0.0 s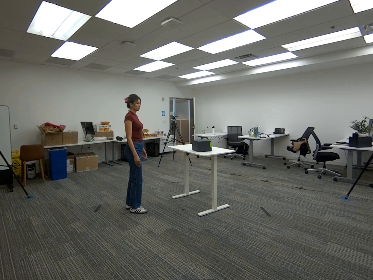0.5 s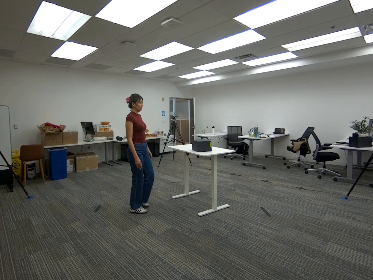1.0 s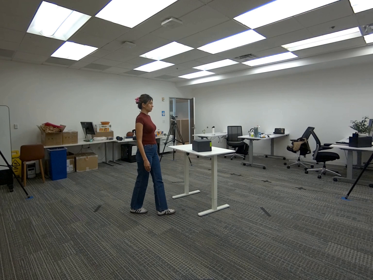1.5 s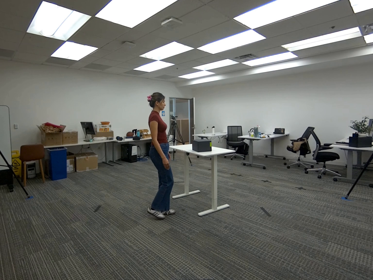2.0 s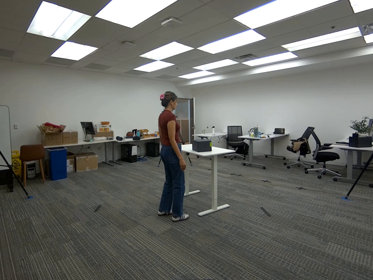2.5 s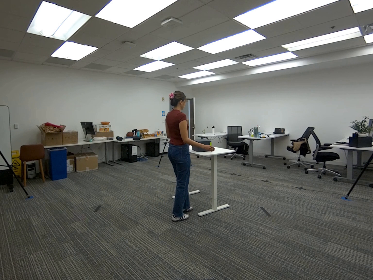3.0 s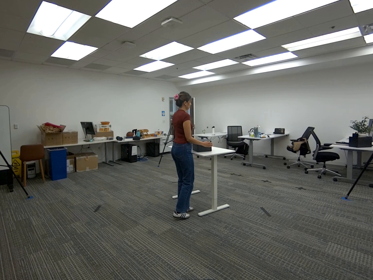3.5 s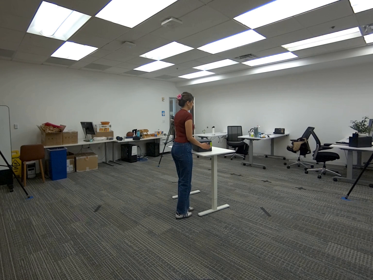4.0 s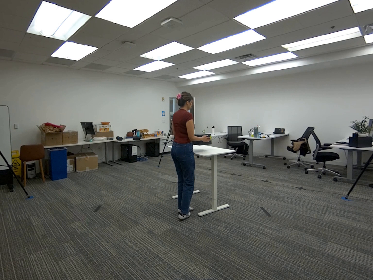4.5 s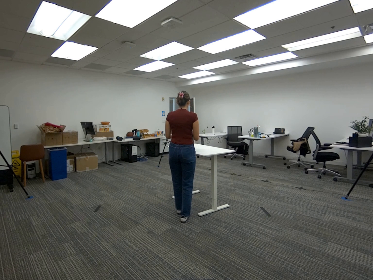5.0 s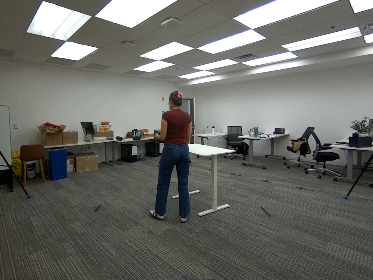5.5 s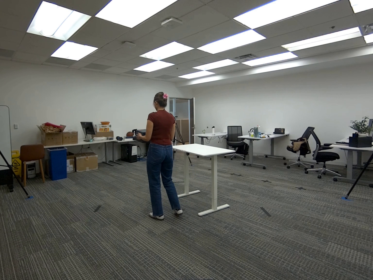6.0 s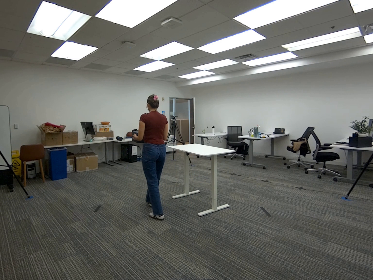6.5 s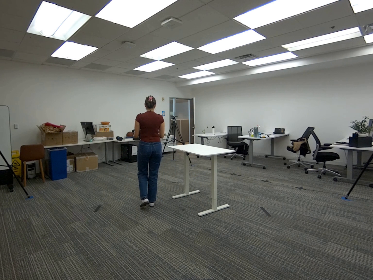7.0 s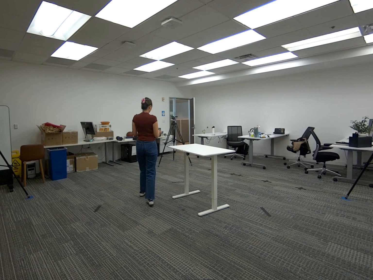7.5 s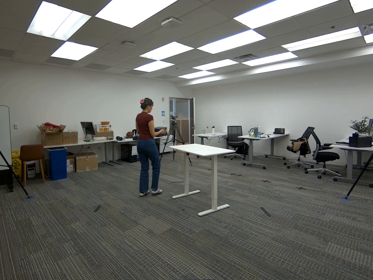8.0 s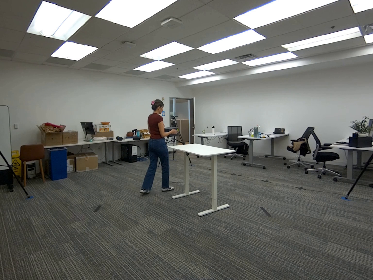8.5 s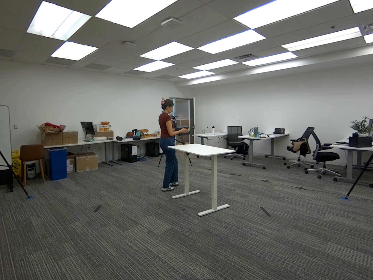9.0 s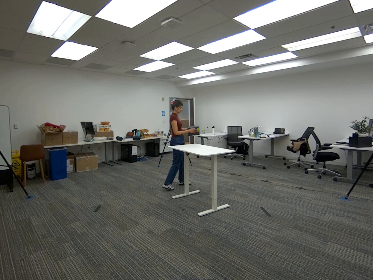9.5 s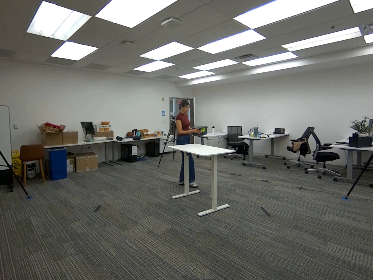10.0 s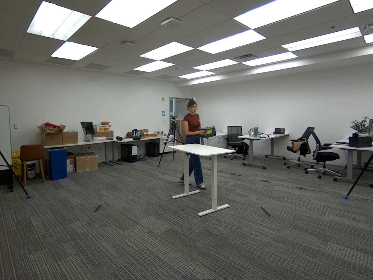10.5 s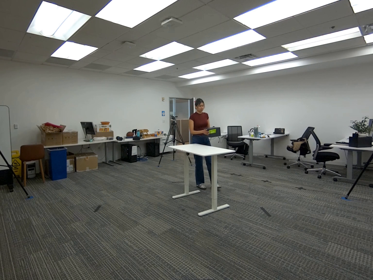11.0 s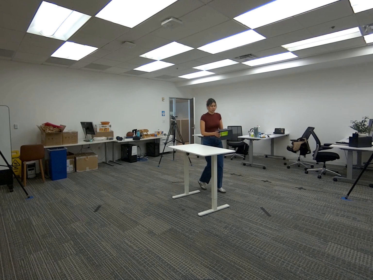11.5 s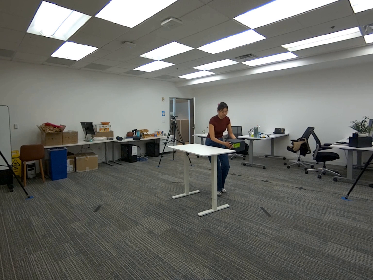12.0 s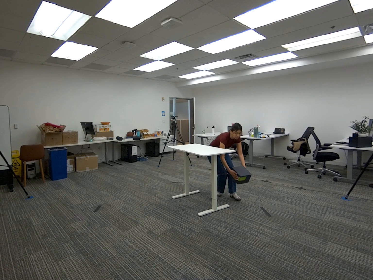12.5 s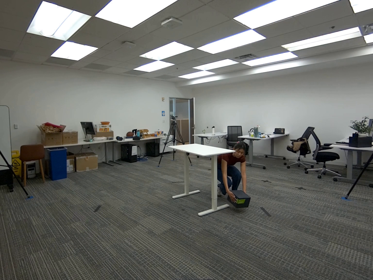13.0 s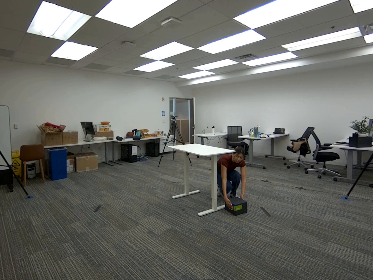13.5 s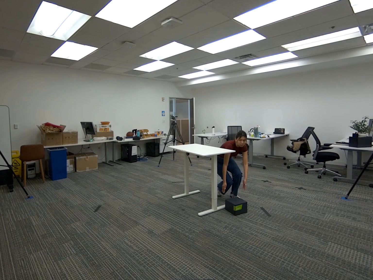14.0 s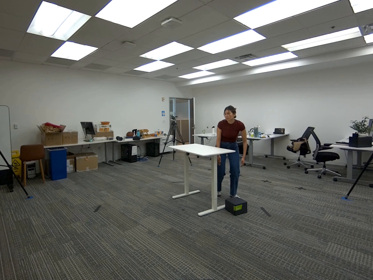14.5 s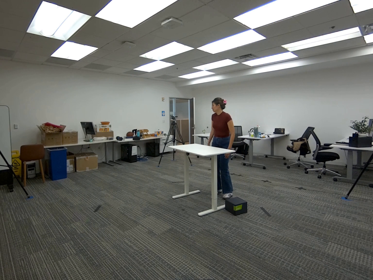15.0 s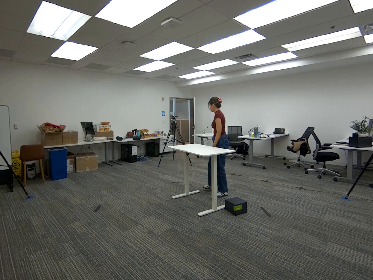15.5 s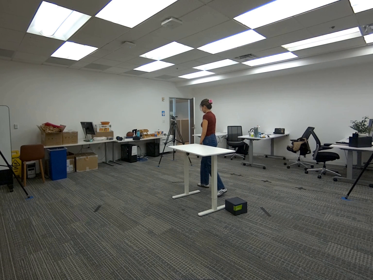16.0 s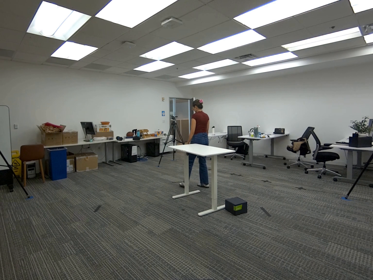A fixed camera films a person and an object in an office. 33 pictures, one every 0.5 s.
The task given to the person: Walk to the box from the table, pick up the box with both hands, and place it on the ground.
